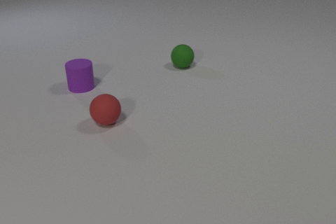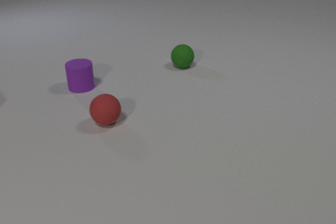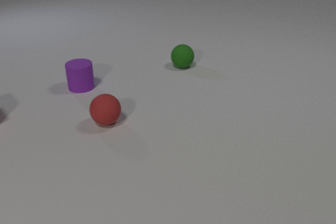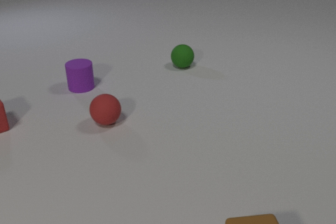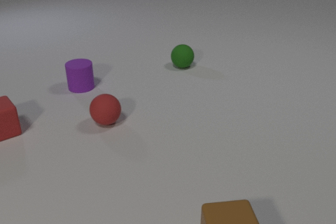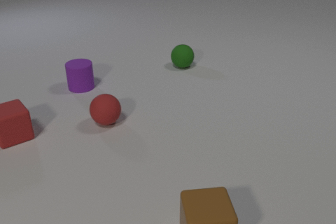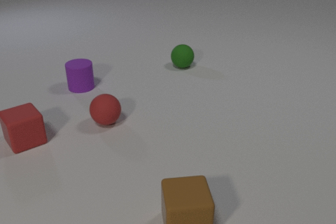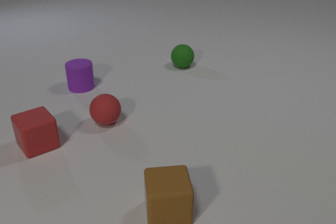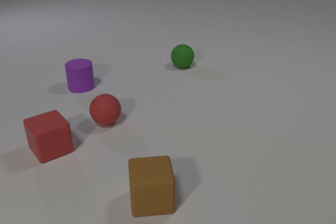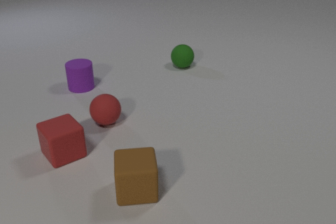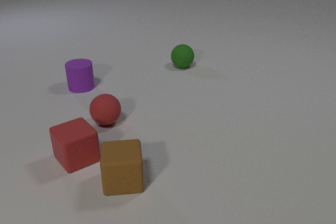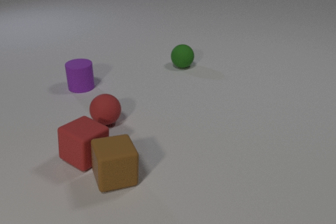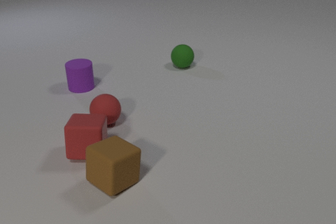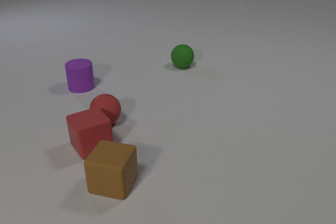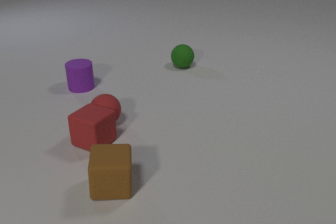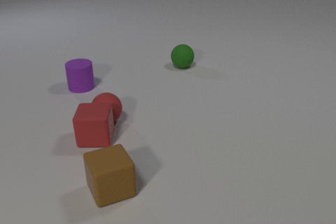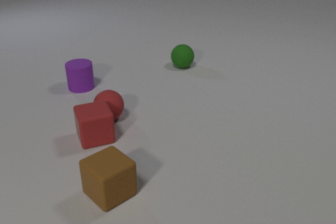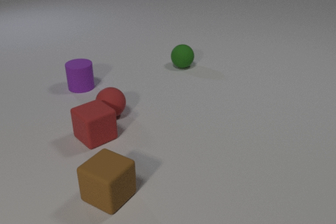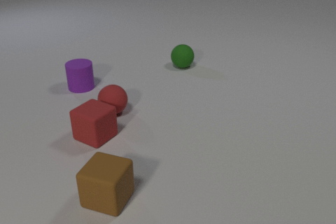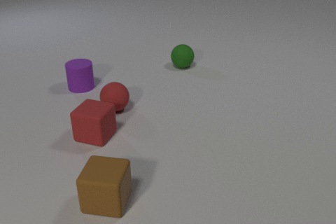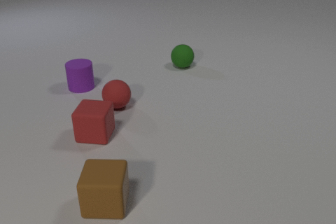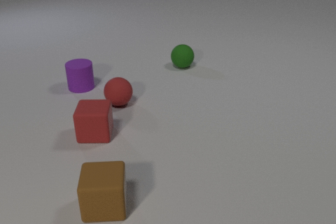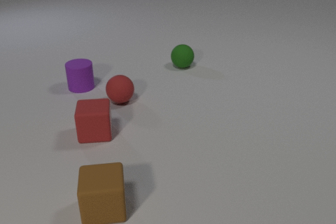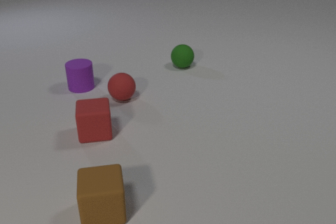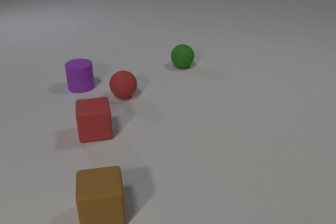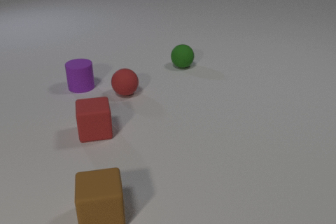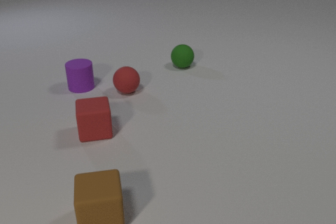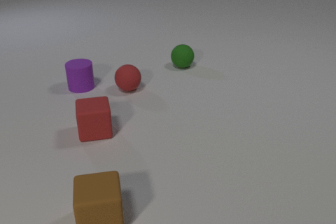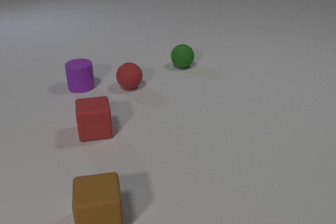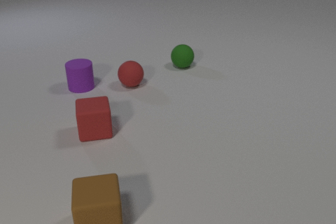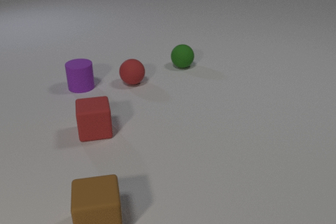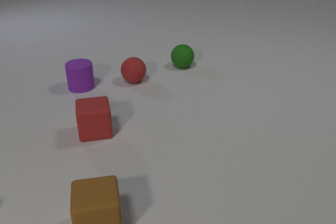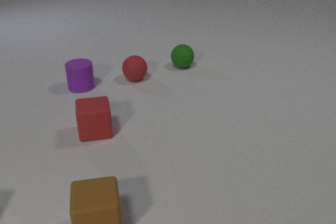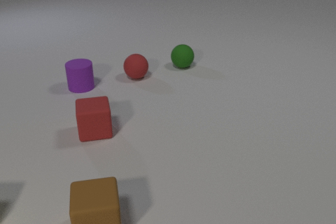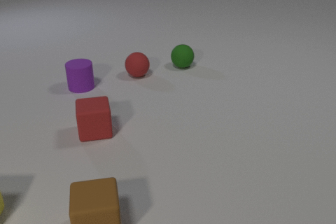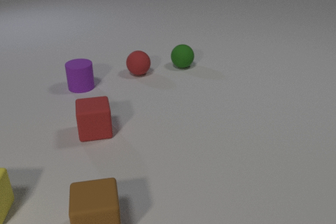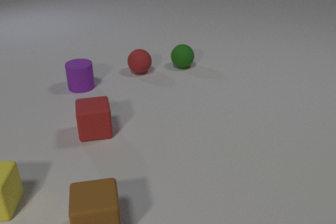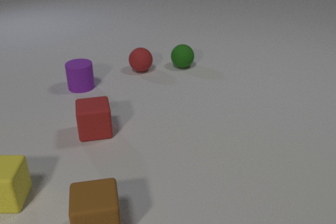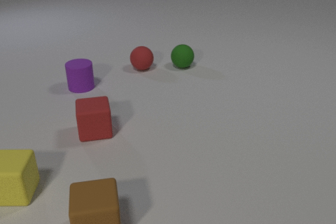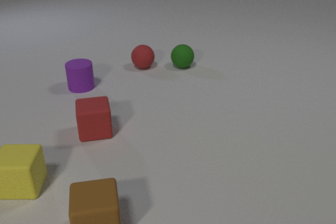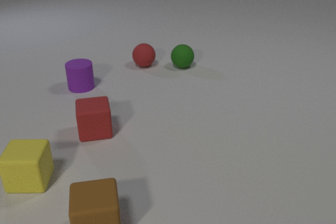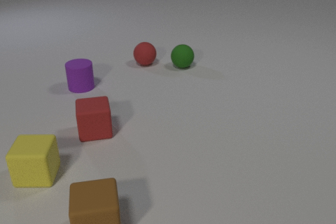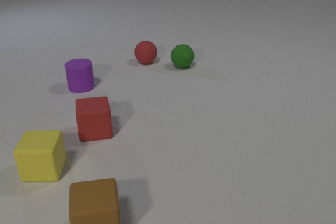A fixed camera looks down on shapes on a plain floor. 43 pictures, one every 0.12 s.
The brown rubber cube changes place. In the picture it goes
to the left.
The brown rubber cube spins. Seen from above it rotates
counterclockwise.
0.00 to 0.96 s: The brown rubber cube comes in at the bottom edge, slides to the left and away from the camera. The red rubber cube comes in at the left edge, slides toward the camera and to the right.
0.96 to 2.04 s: The brown rubber cube slides to the left, spins counterclockwise seen from above by about 135 degrees, its near face sliding to the right. The red rubber cube slides to the right. The red rubber sphere rolls away from the camera. The brown rubber cube and the red rubber cube collide. The red rubber cube and the red rubber sphere collide.
2.04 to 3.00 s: The brown rubber cube slides toward the camera, spins counterclockwise seen from above by about 45 degrees, its near face sliding to the right. The red rubber cube slides away from the camera. The red rubber sphere rolls away from the camera.
3.00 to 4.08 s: The brown rubber cube slides toward the camera. The red rubber sphere rolls away from the camera. The yellow rubber cube comes in at the left edge.
4.08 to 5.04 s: The red rubber sphere rolls away from the camera. The yellow rubber cube slides to the right and away from the camera.
What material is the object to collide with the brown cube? rubber.
Are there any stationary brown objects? no.
How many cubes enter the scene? 3.
